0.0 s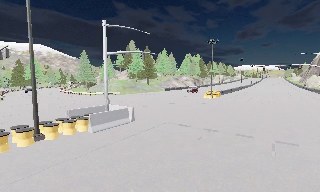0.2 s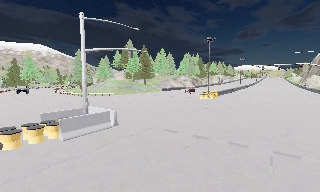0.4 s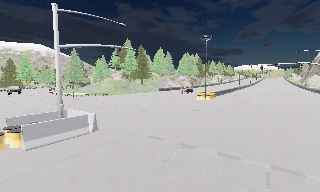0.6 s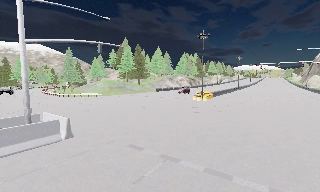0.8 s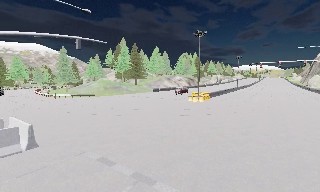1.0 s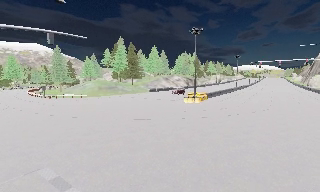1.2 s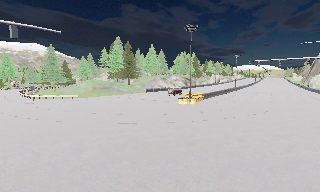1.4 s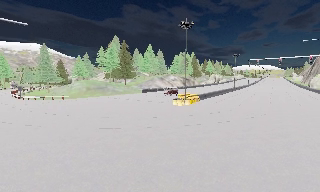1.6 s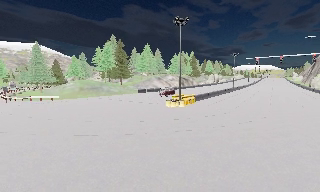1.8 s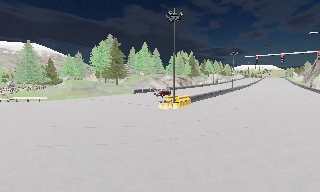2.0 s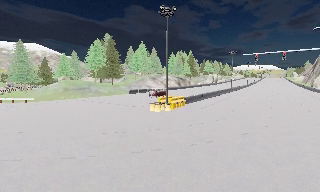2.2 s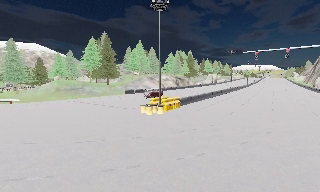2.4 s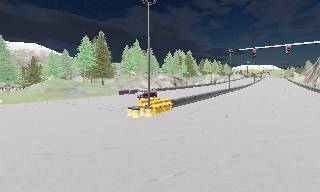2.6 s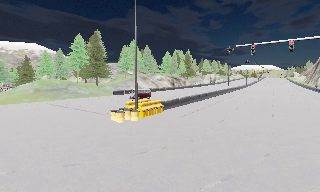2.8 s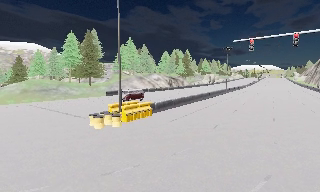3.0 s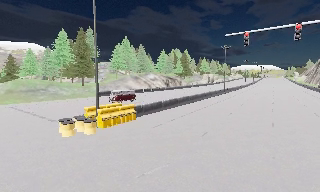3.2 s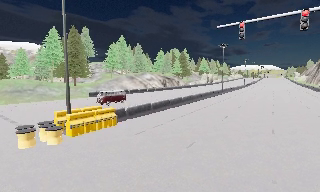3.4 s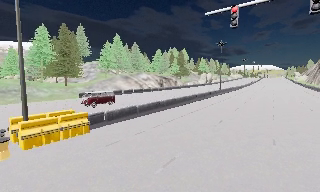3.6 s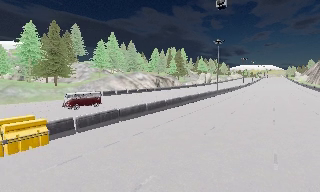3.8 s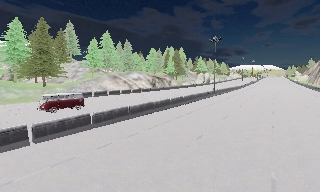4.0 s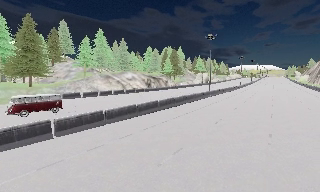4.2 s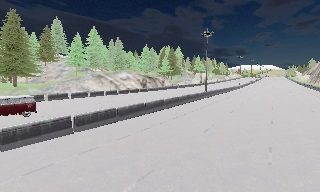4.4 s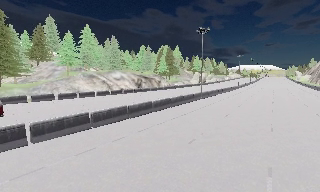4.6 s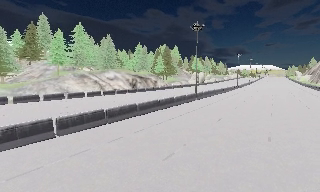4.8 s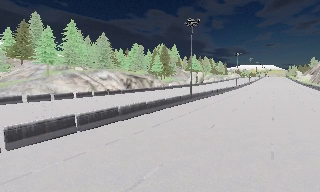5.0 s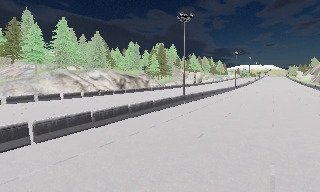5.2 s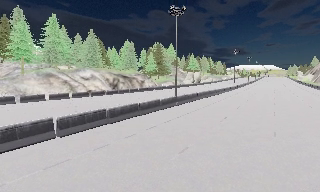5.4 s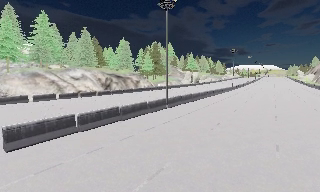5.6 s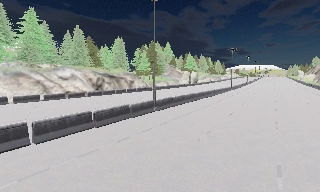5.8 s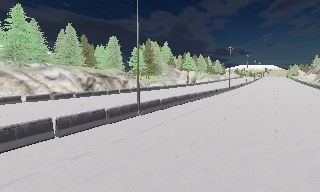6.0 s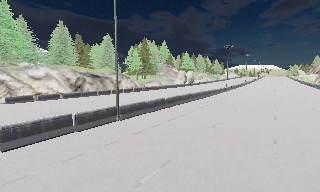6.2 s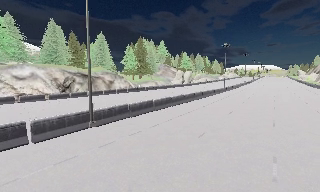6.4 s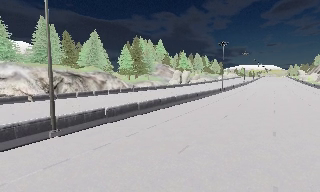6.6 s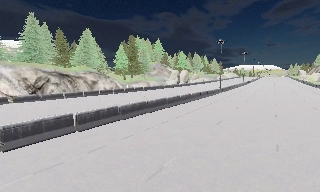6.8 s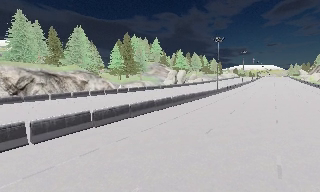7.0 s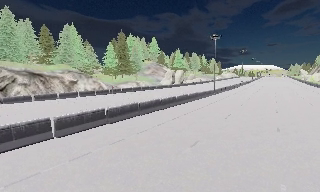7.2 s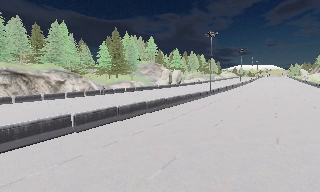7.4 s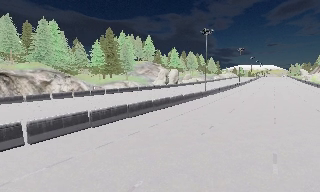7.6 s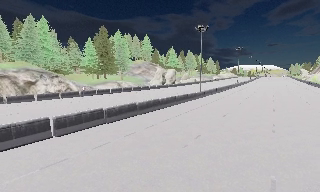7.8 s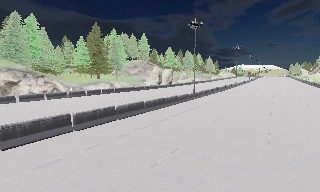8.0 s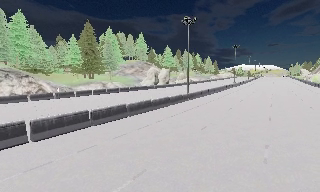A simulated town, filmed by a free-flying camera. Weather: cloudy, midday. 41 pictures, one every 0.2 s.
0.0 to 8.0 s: The camera travels forward and to its right, about 85 m, so what stands in front looms larger.
The film runs forward here.
